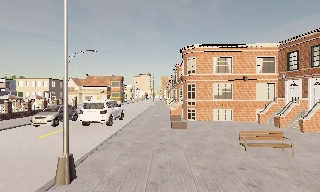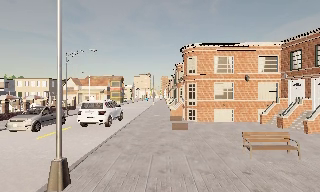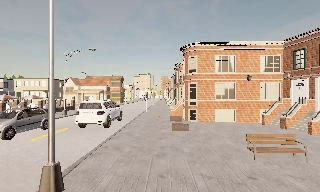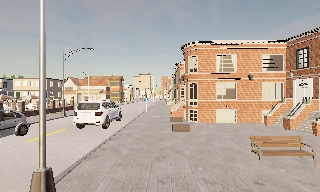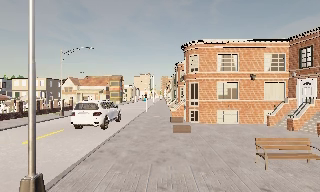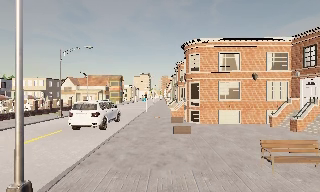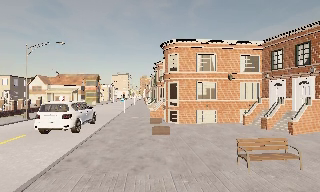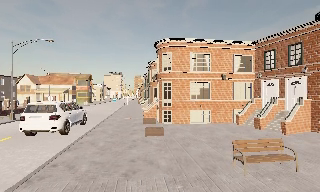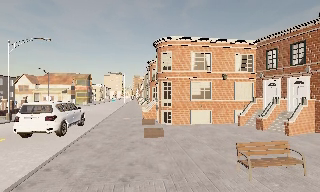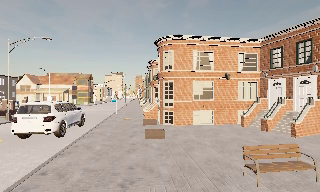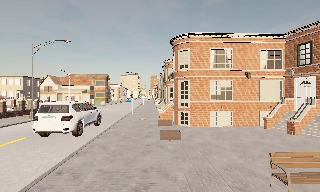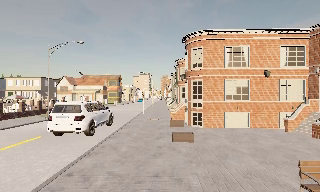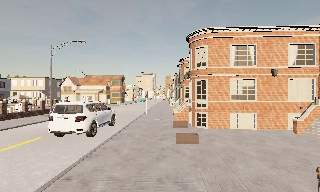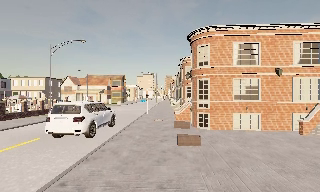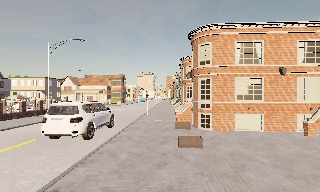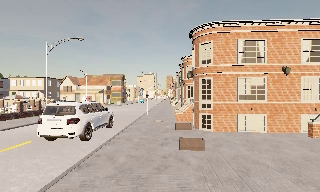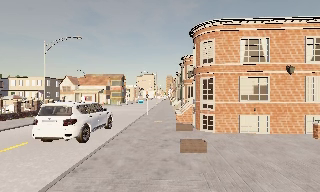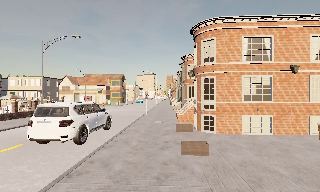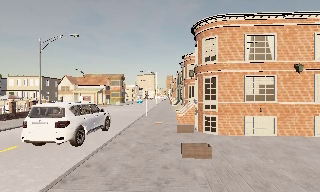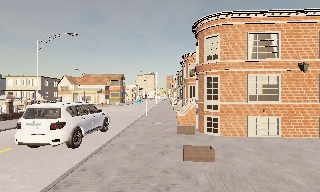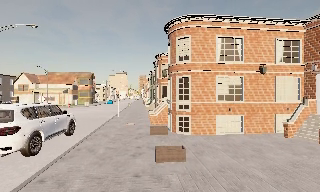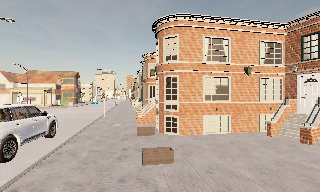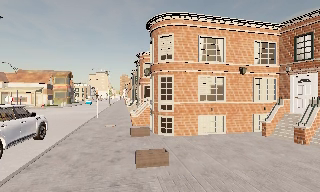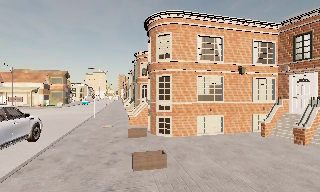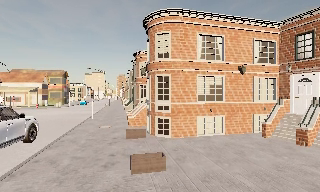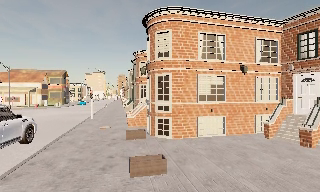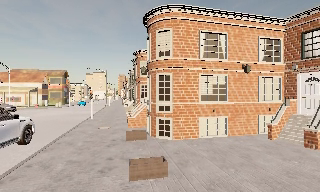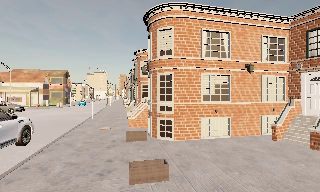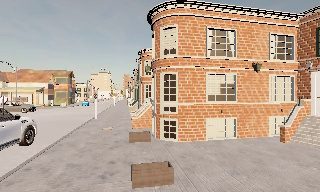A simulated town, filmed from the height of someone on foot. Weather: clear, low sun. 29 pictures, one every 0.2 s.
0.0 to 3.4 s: The camera travels forward, about 5 m, so what stands in front looms larger.
3.4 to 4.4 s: The camera pans to its right, which is clockwise from overhead, by about 15 degrees. It travels forward, about 1 m, so what stands in front looms larger.
4.4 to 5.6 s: The camera travels forward, about 1 m, so what stands in front looms larger.
The film runs forward here.
